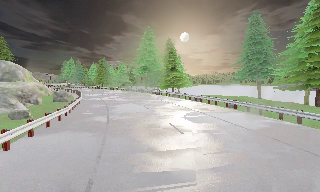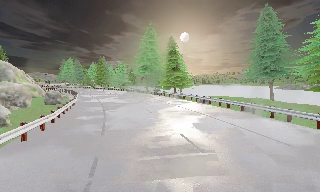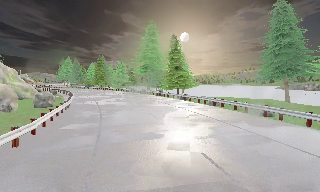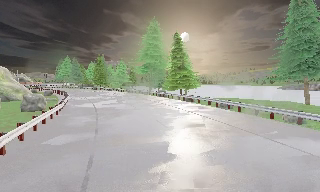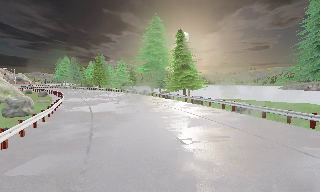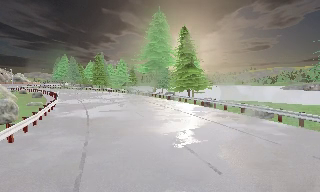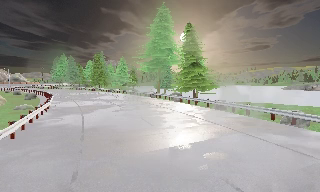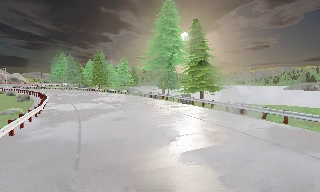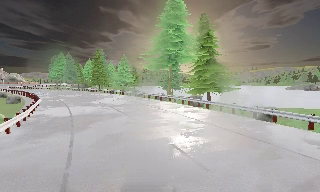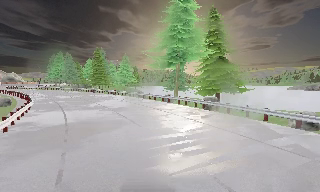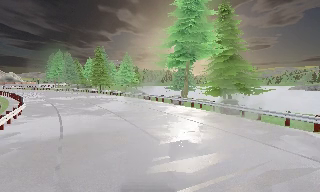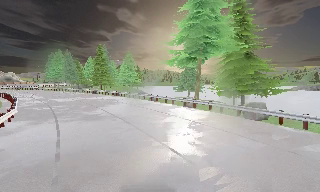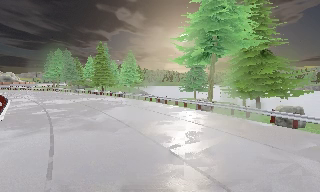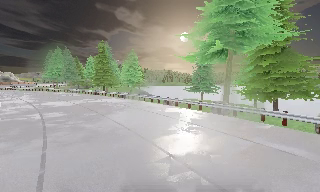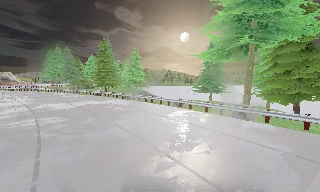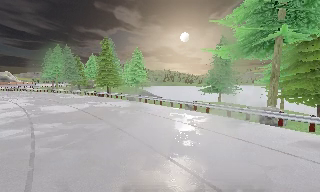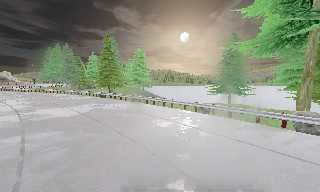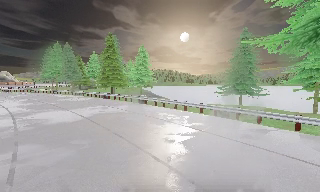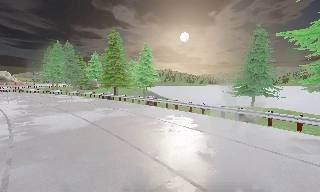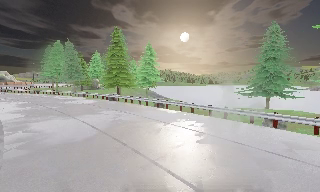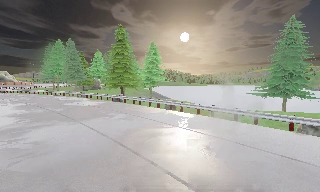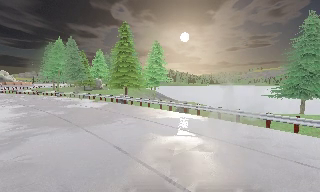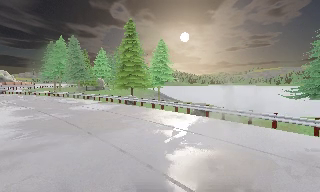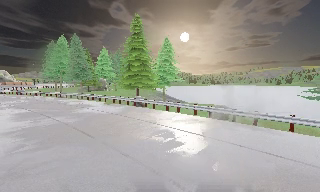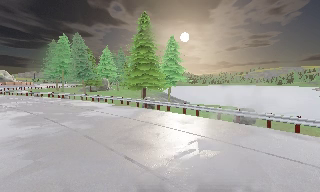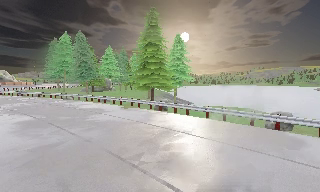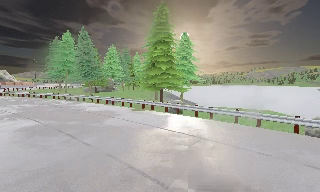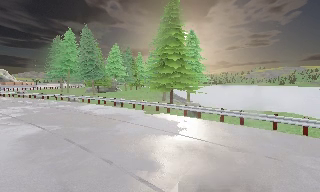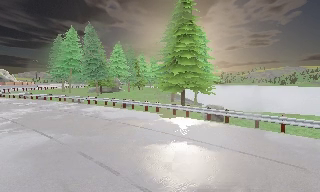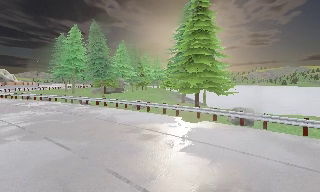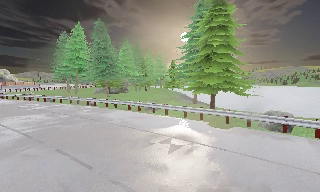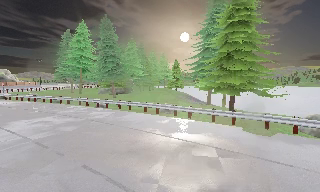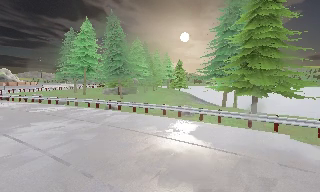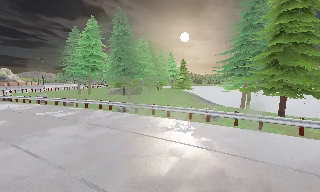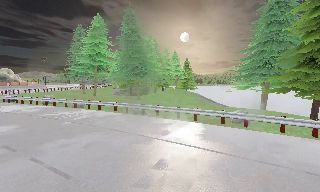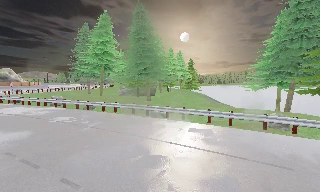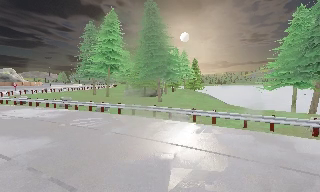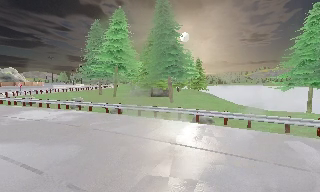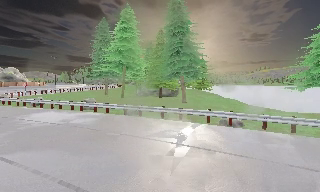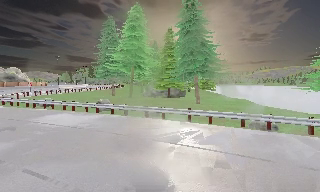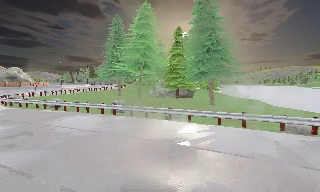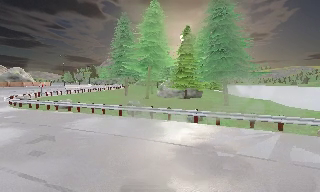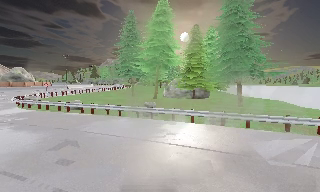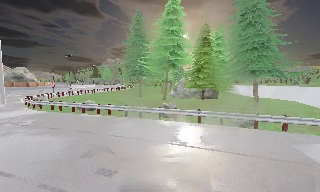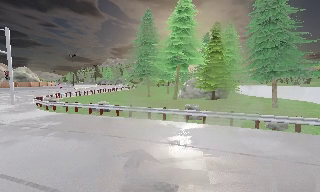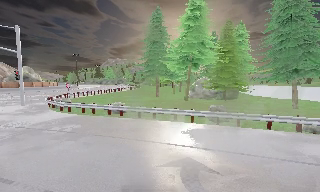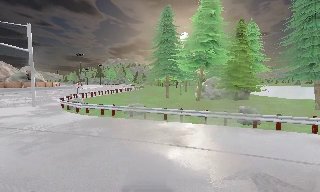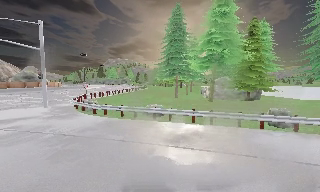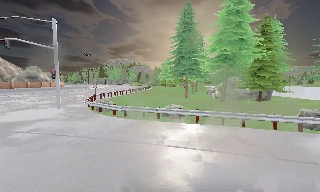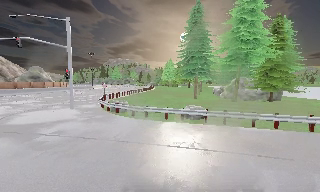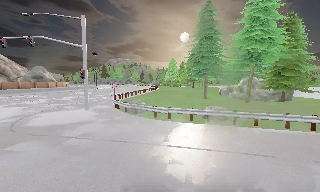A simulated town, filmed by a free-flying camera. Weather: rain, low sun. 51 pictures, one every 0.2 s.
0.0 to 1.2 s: The camera travels forward, about 13 m, so what stands in front looms larger.
1.2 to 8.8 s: The camera travels forward and to its left, about 70 m, so what stands in front looms larger.
8.8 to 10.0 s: The camera travels to its left, about 10 m, so close, fixed things drift to the right.
The film runs forward here.
